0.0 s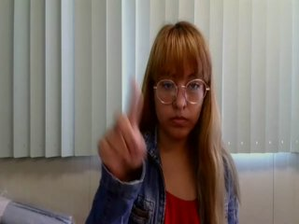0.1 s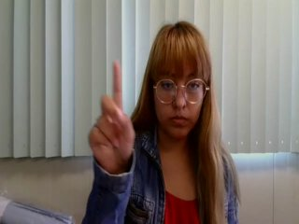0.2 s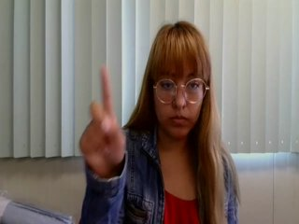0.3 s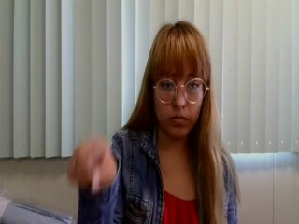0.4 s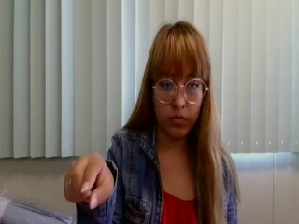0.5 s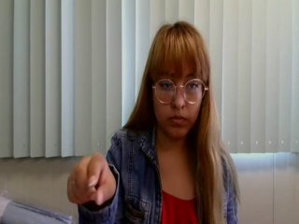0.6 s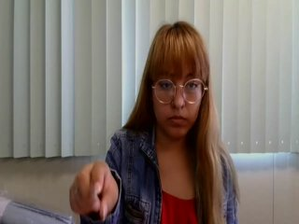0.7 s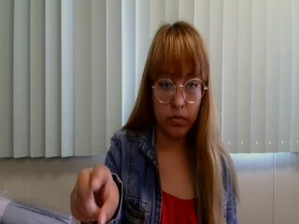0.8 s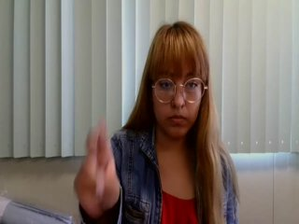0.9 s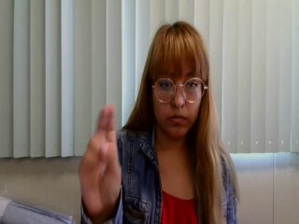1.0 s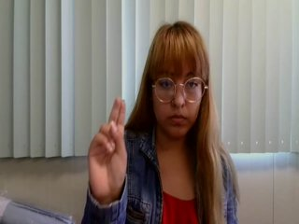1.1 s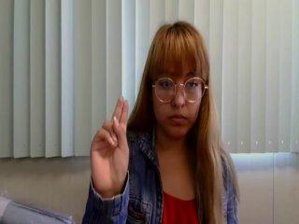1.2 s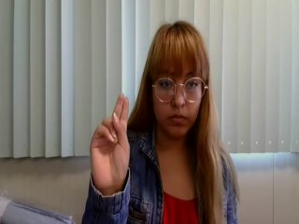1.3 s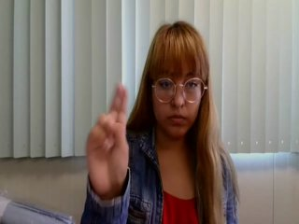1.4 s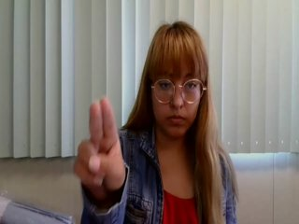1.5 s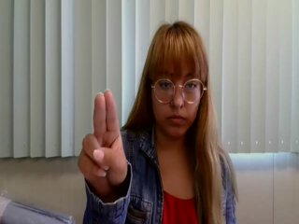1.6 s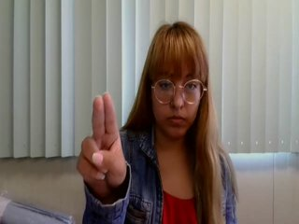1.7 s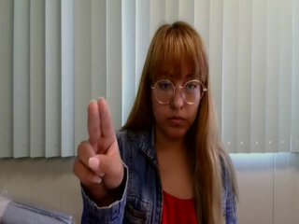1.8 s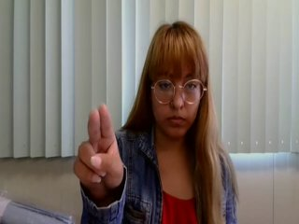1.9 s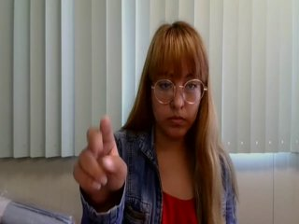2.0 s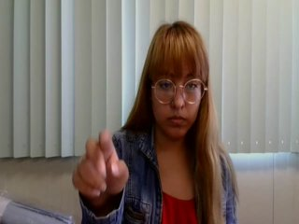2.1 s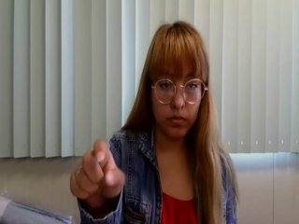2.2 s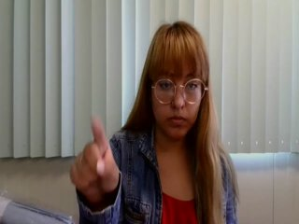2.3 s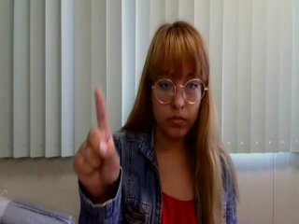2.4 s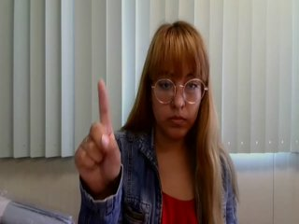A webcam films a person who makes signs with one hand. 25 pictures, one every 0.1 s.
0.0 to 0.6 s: Pointing with one finger.
0.7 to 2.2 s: Click with two fingers.
